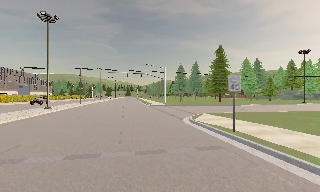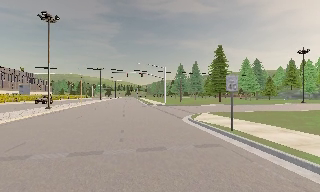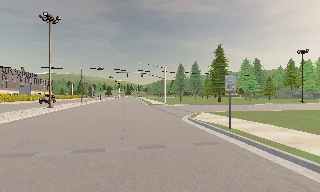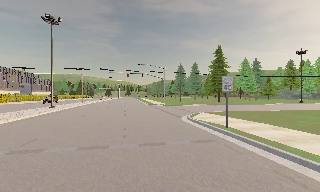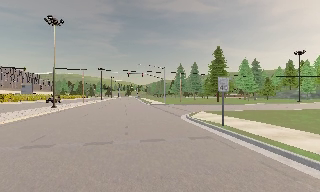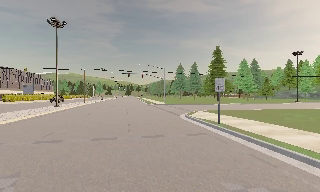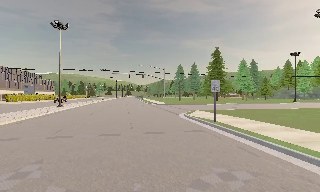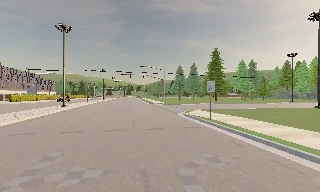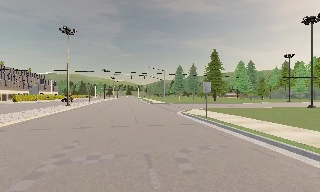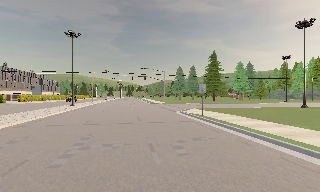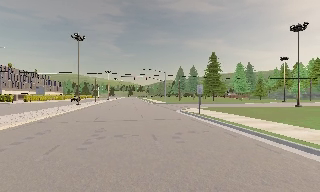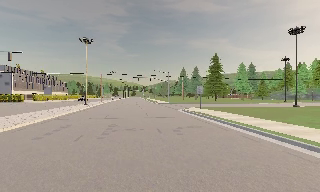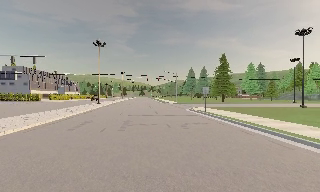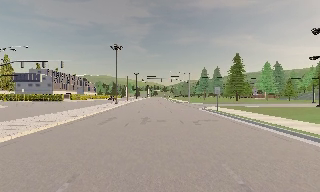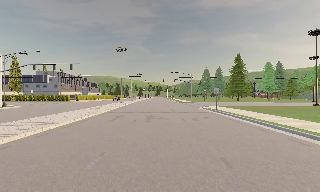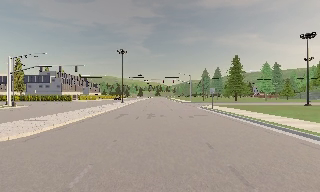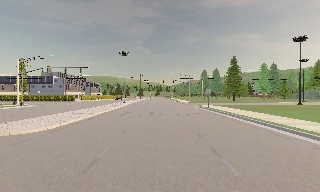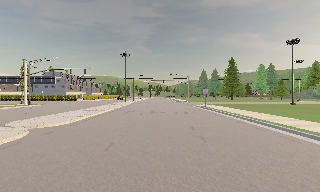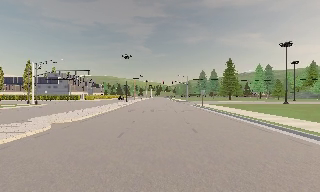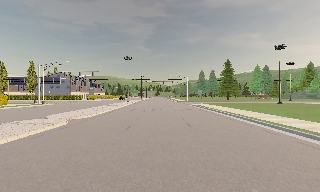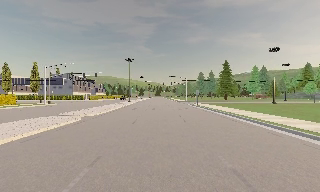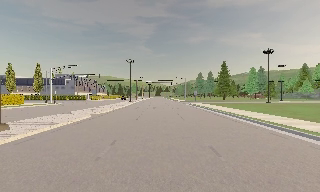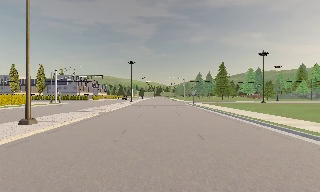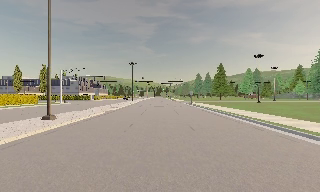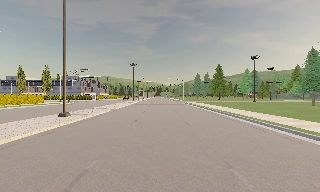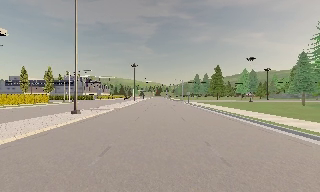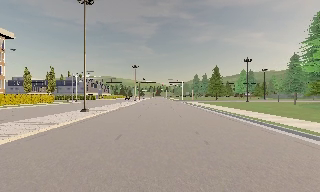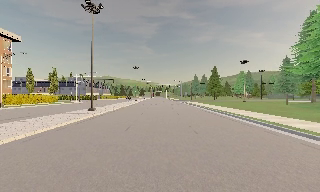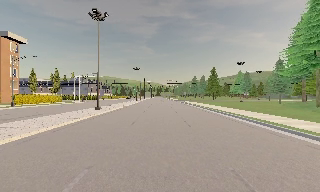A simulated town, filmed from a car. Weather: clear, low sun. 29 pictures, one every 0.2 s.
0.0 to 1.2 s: The camera travels backward, about 2.5 m, so what stands in front gets smaller. It gains speed.
1.2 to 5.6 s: The camera travels backward, about 35 m, so what stands in front gets smaller.
The film runs backward here.
